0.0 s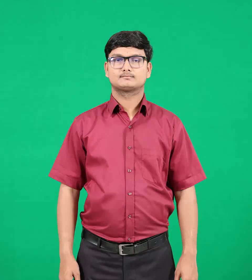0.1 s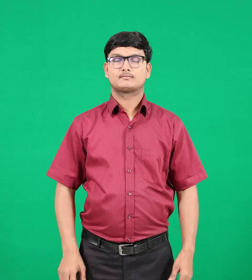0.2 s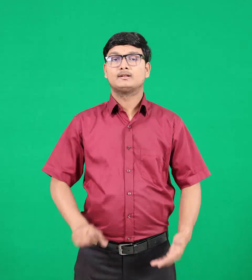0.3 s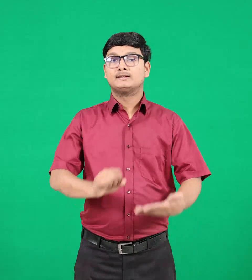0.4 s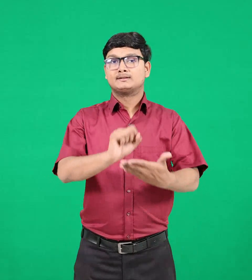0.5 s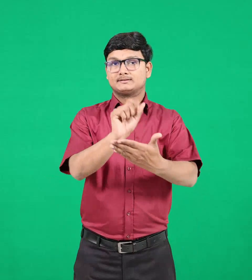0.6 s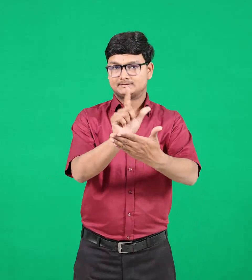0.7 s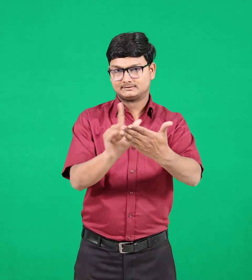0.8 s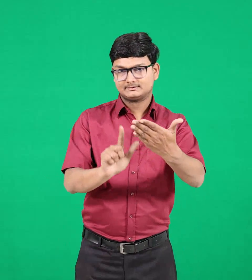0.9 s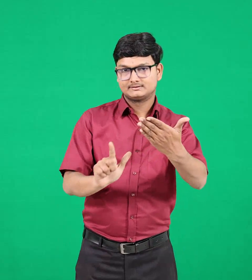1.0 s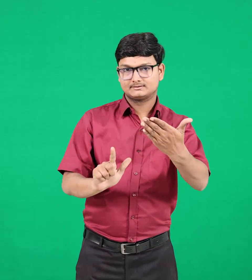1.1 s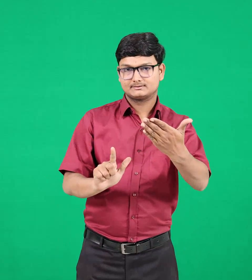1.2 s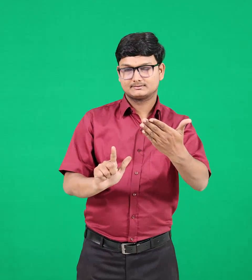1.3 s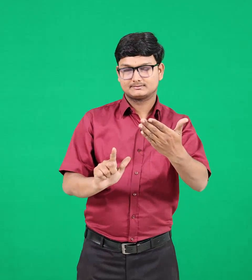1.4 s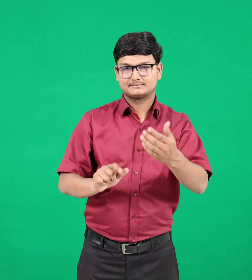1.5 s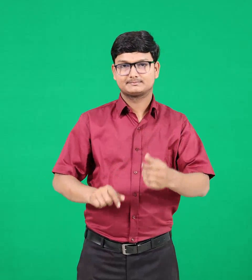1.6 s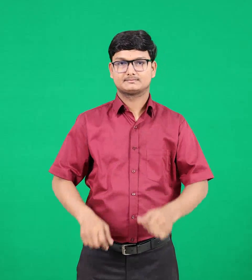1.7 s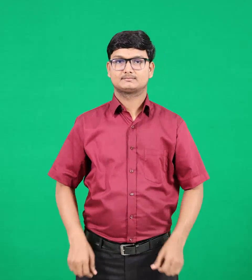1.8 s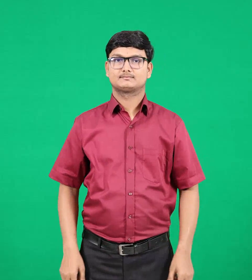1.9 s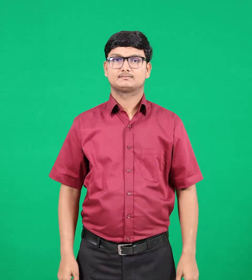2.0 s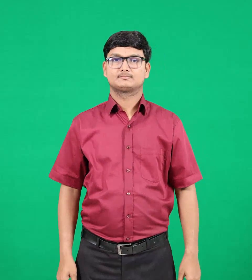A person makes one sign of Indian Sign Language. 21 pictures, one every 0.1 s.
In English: letter
